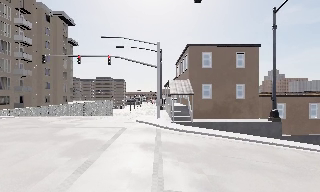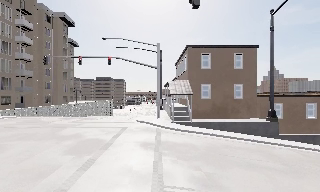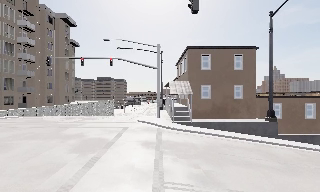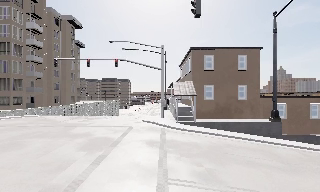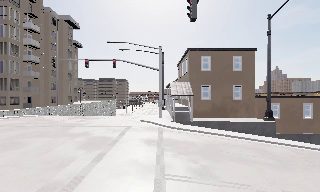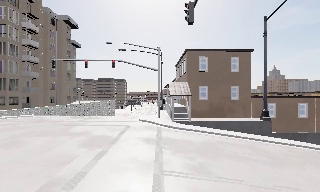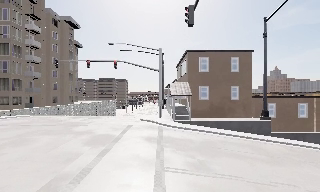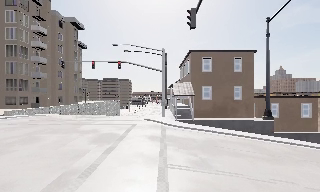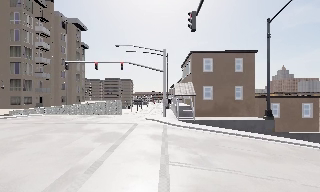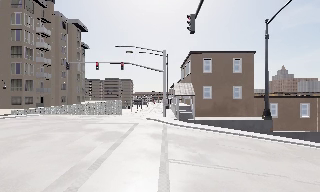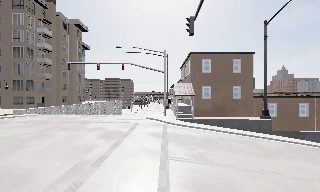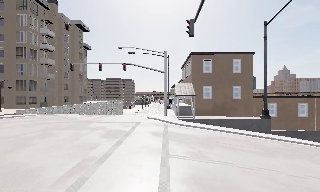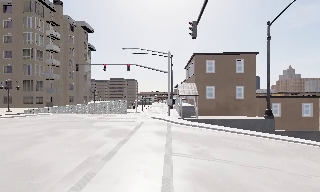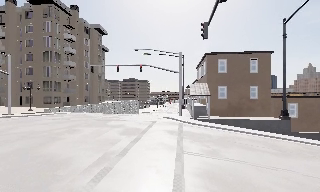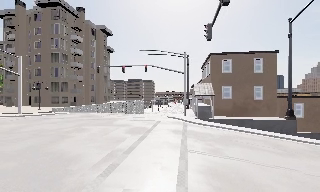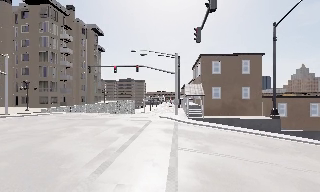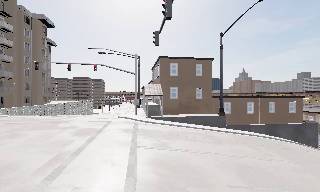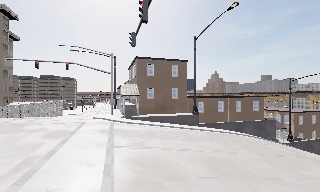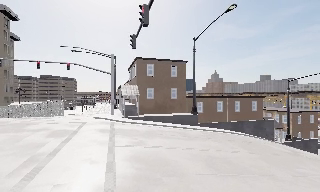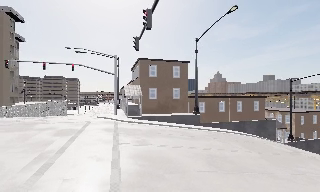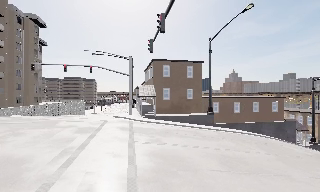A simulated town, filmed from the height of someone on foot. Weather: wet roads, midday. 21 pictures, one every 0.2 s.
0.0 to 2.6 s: The camera travels backward, about 3.5 m, so what stands in front gets smaller.
2.6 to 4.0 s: The scene slides to the left, as the camera pans about 20 degrees to its right. It travels backward, about 2 m, so what stands in front gets smaller.
The film runs backward here.
